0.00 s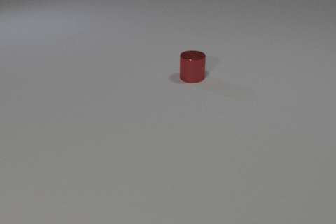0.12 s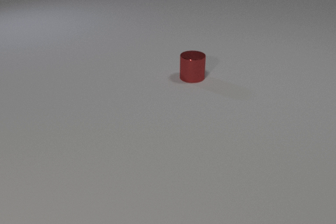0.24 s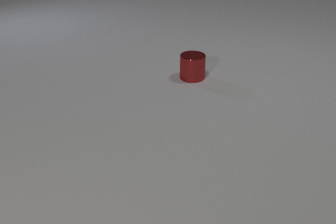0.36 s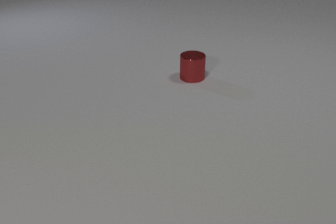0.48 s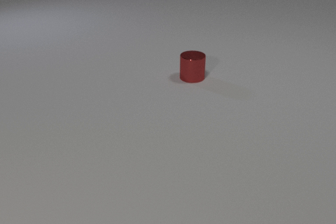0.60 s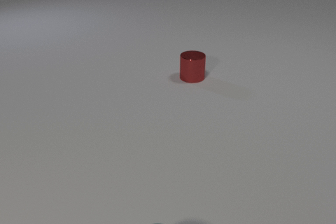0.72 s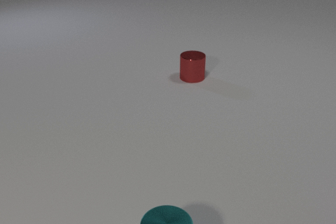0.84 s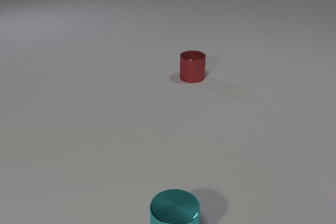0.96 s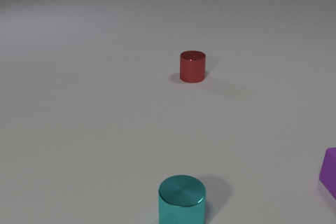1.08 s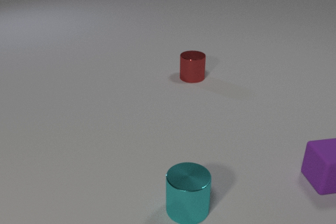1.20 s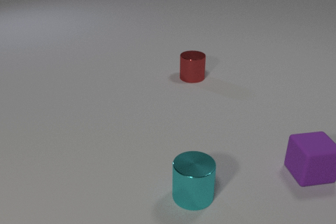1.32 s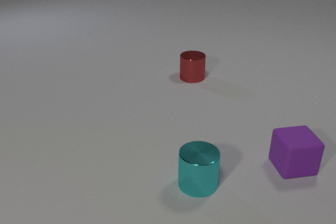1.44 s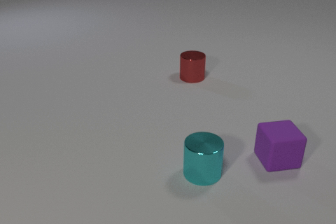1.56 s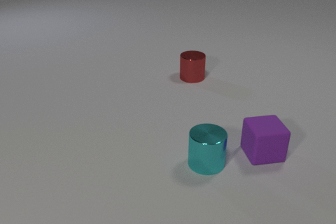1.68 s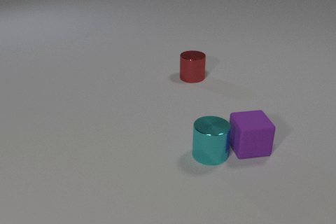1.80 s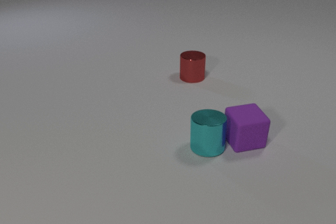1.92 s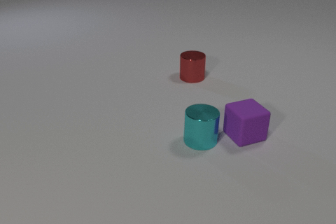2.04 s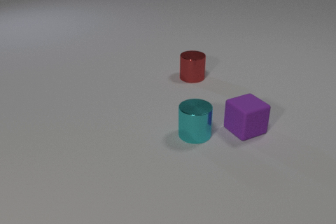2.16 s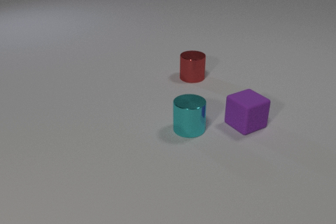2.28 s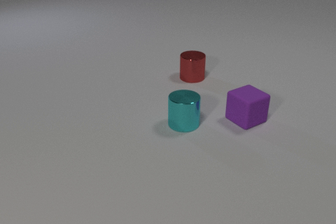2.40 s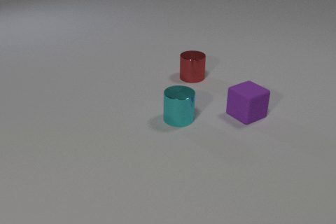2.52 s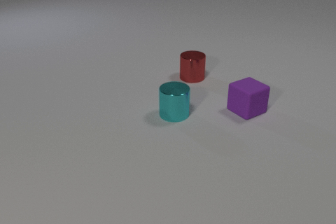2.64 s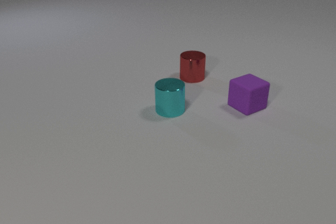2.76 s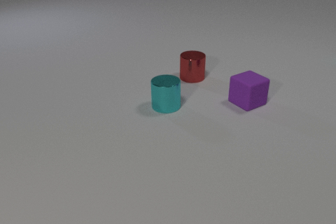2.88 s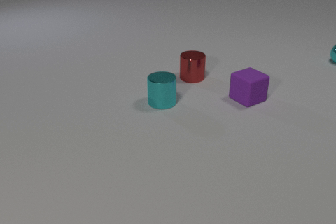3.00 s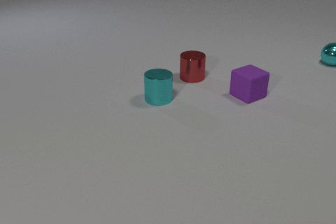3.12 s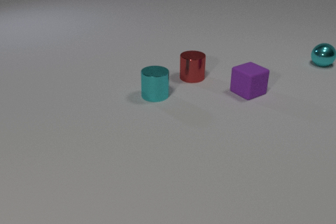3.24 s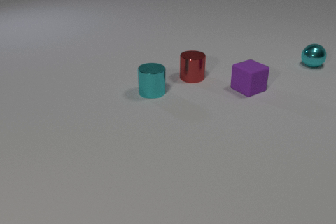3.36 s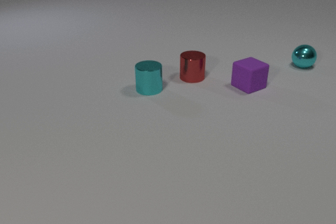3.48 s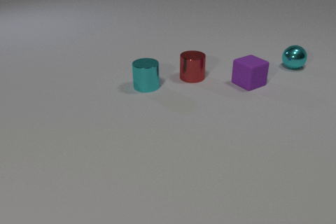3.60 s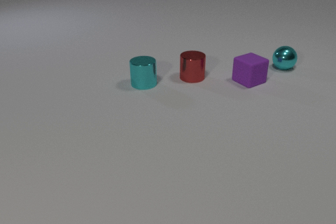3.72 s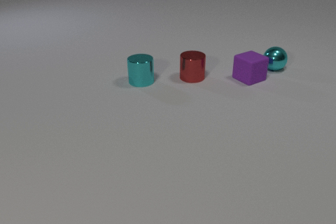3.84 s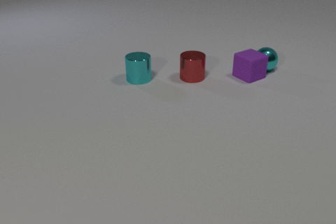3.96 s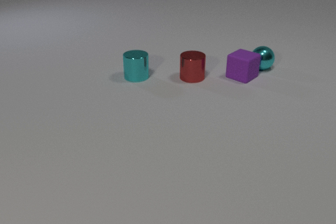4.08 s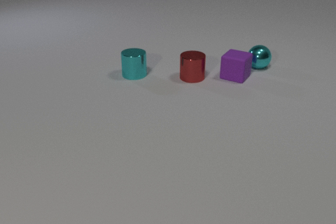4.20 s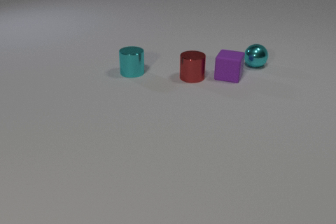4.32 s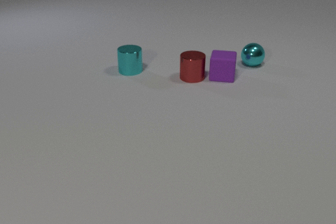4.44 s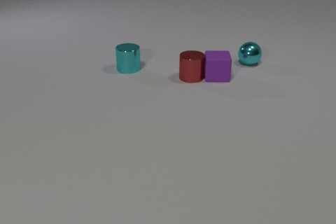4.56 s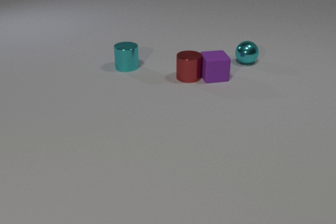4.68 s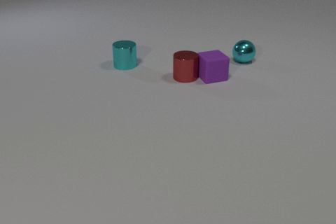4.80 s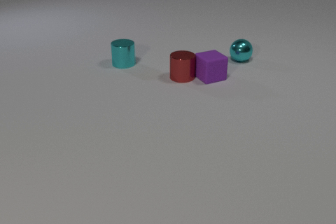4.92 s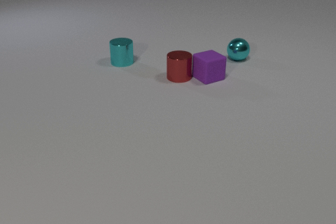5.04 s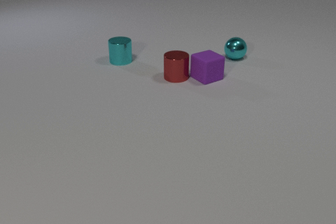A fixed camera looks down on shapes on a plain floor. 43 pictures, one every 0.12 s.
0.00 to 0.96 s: The cyan metal cylinder comes in at the bottom edge, slides away from the camera. The purple rubber cube comes in at the right edge, slides to the left.
0.96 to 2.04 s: The cyan metal cylinder slides away from the camera. The purple rubber cube slides to the left and away from the camera. The cyan metal cylinder and the purple rubber cube collide.
2.04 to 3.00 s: The cyan metal cylinder slides away from the camera and to the left. The purple rubber cube slides away from the camera. The cyan metal sphere comes in at the right edge, rolls to the left and toward the camera.
3.00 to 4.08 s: The cyan metal cylinder slides away from the camera and to the left. The purple rubber cube slides away from the camera, spins so that its near face slides to the right, counterclockwise seen from above. The cyan metal sphere rolls to the left and toward the camera. The purple rubber cube and the cyan metal sphere collide.
4.08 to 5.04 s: The cyan metal cylinder slides away from the camera. The purple rubber cube slides to the left, spins counterclockwise seen from above by about 60 degrees, its near face sliding to the right. The cyan metal sphere rolls to the left and away from the camera. The red metal cylinder slides to the left. The purple rubber cube and the red metal cylinder collide.
What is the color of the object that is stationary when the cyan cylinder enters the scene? red.
How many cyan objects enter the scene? 2.
What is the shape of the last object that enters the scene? sphere.
